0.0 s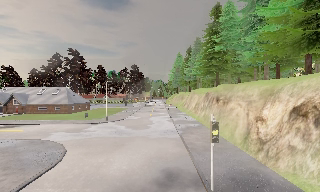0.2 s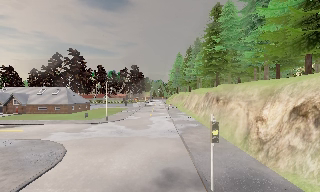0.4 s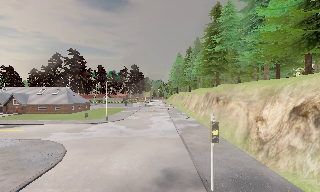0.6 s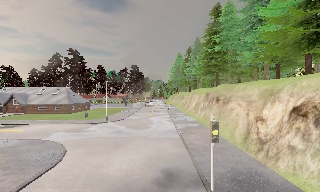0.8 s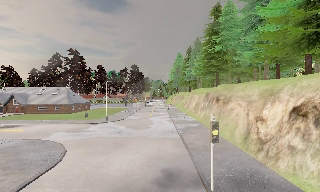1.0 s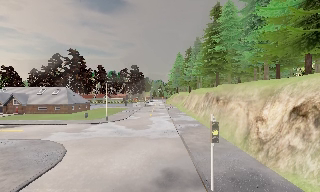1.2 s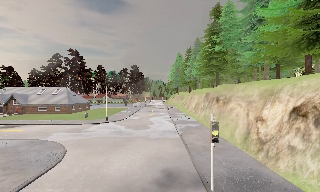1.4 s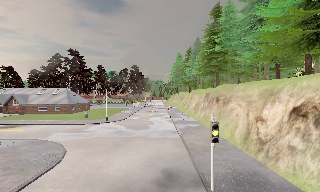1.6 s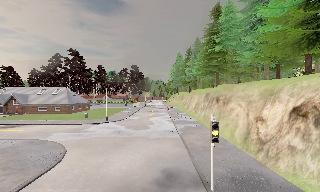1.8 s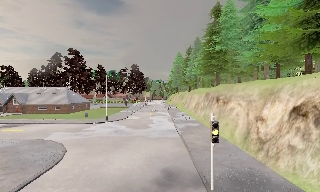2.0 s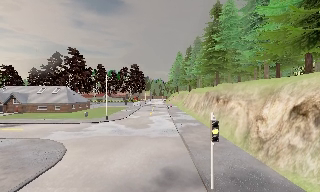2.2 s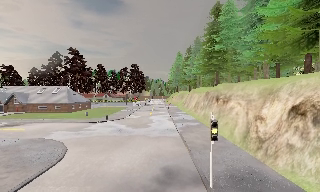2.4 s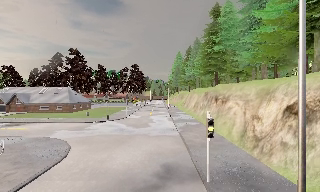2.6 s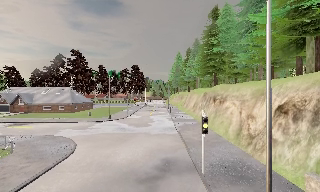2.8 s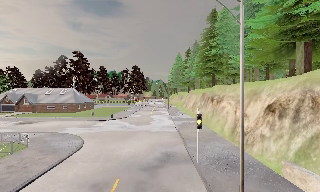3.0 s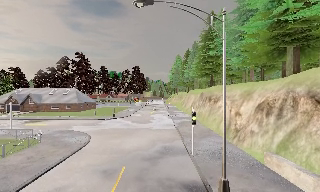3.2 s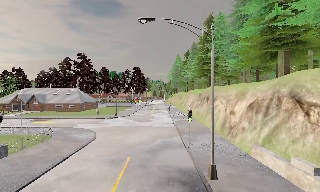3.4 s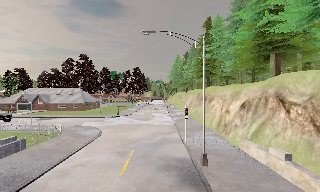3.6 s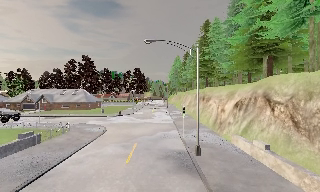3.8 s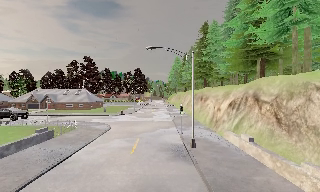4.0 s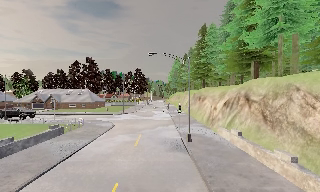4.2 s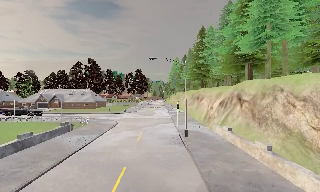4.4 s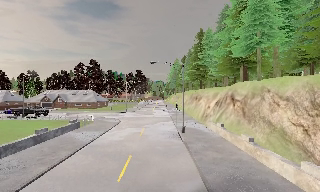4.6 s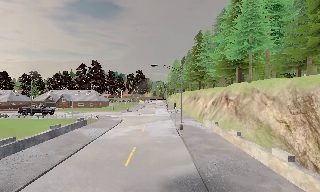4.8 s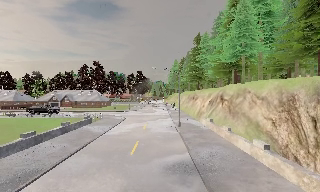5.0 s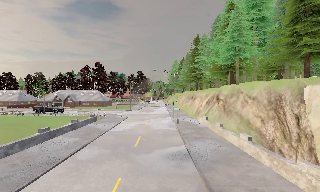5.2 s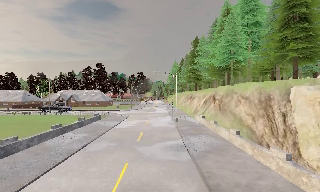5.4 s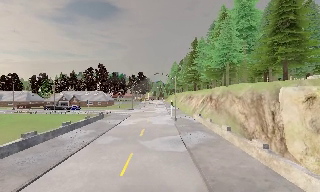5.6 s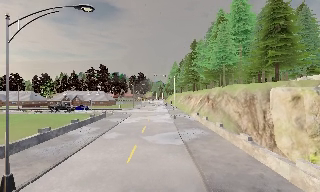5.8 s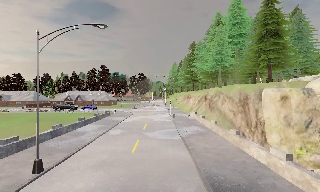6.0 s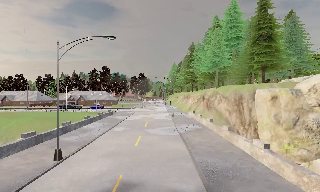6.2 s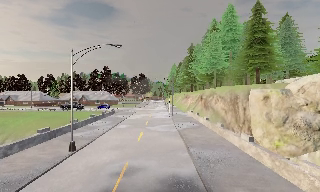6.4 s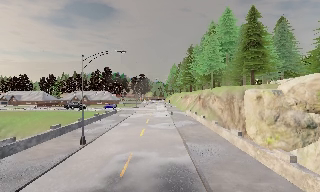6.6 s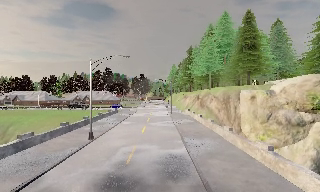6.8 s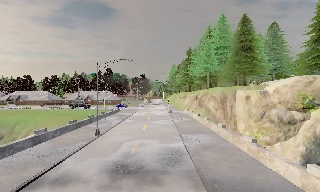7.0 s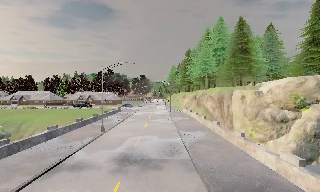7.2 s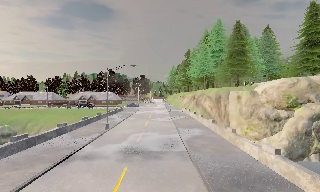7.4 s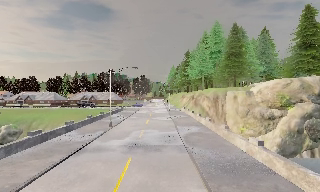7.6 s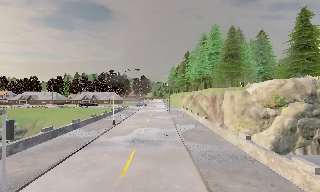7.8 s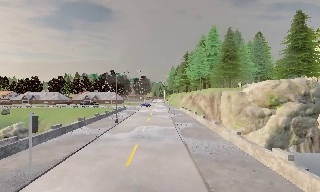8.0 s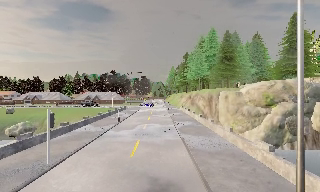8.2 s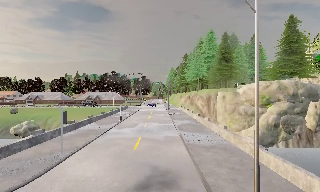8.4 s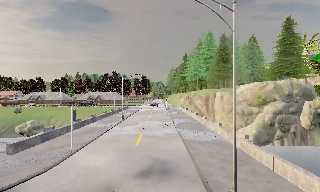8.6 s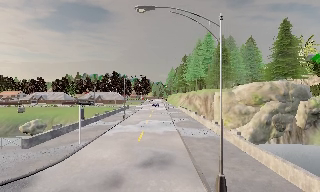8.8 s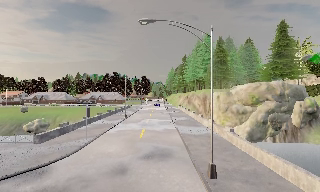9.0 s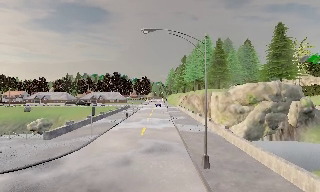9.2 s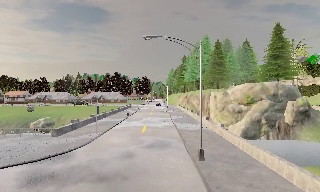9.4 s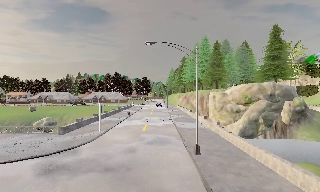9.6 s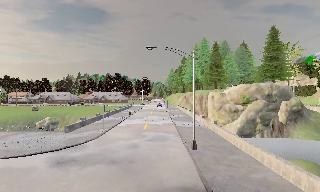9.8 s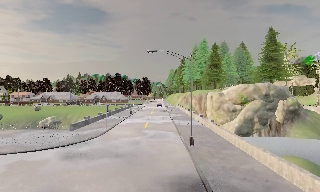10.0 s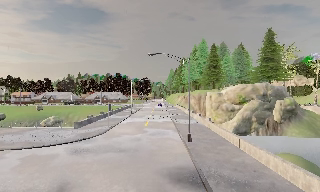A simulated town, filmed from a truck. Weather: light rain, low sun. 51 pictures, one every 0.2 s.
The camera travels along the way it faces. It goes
backward.
0.0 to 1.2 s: The camera keeps its place and its aim.
1.2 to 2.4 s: The camera travels backward, about 0.5 m, so what stands in front gets smaller. It gains speed.
2.4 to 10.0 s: The camera travels backward, about 55 m, so what stands in front gets smaller.
The film runs backward here.
